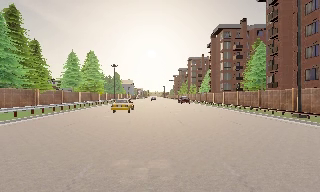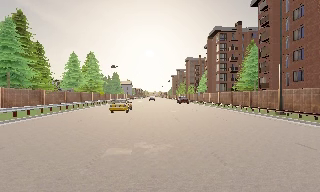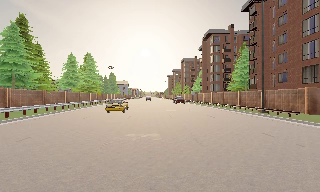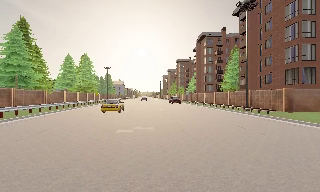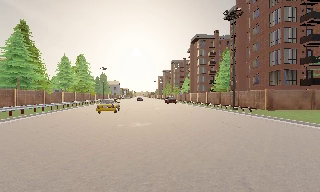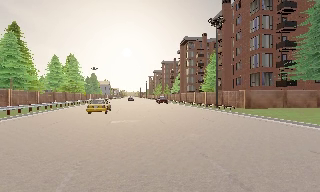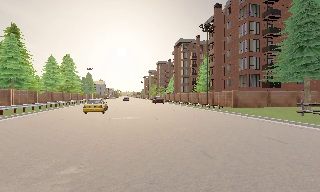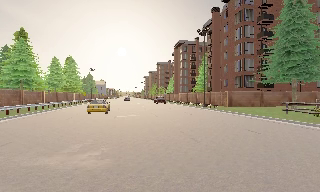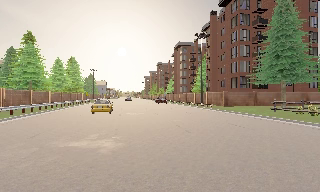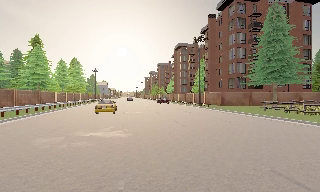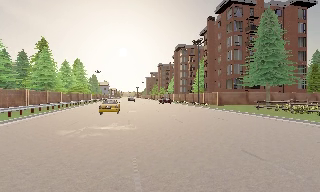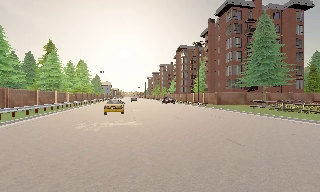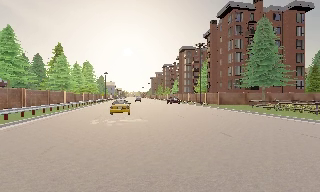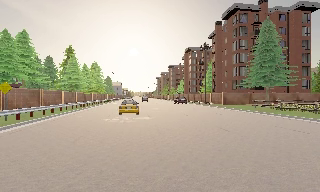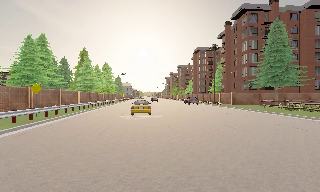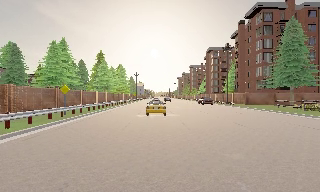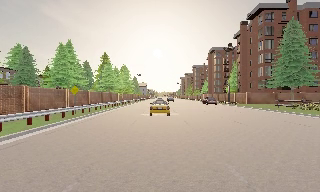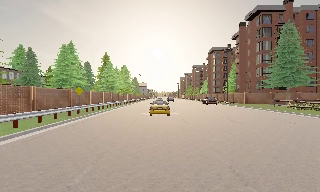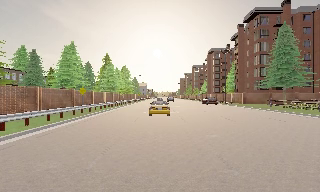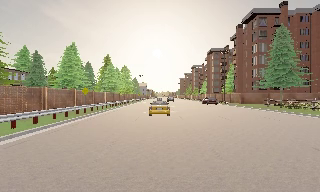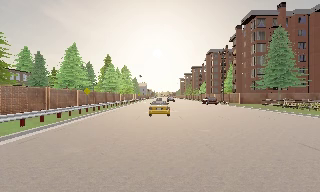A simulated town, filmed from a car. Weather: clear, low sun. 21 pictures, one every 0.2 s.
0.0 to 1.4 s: The camera swings to its right by about 10 degrees, and the scene slides to the left. It travels backward, about 11 m, so what stands in front gets smaller.
1.4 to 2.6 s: The camera travels backward, about 8 m, so what stands in front gets smaller.
2.6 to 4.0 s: The camera travels backward, about 6 m, so what stands in front gets smaller. It loses speed.
The film runs backward here.
